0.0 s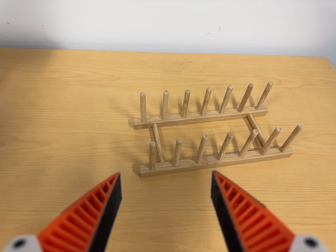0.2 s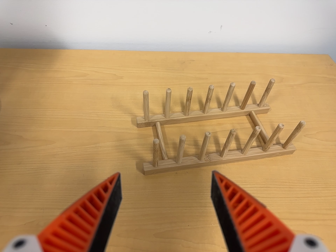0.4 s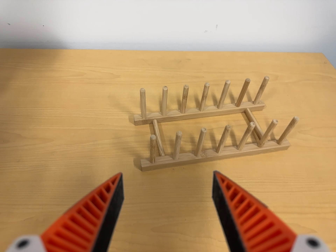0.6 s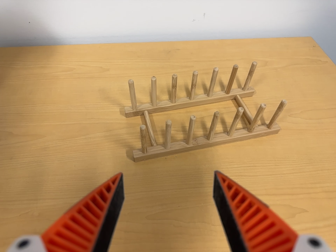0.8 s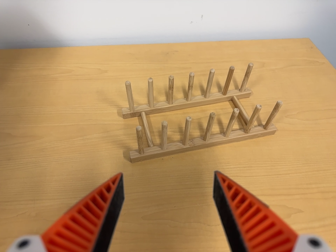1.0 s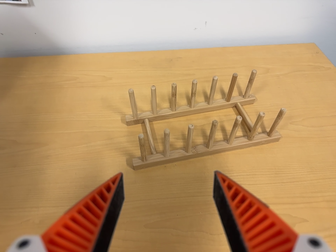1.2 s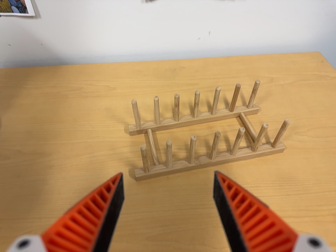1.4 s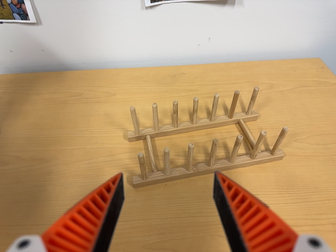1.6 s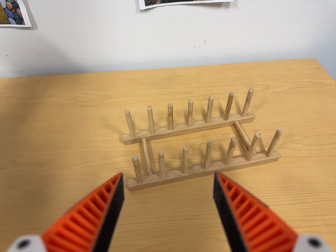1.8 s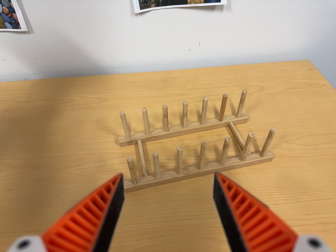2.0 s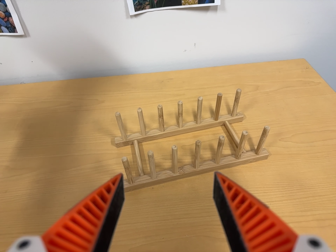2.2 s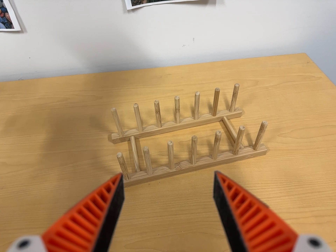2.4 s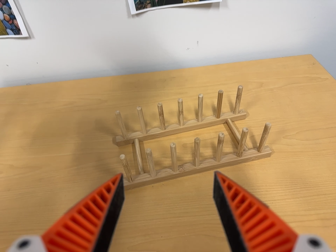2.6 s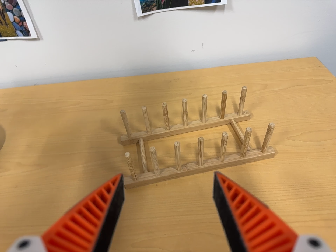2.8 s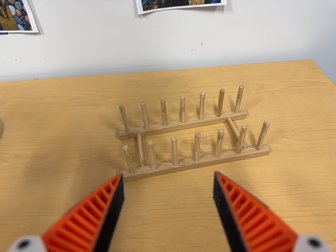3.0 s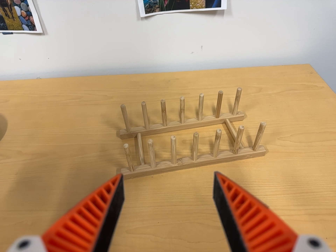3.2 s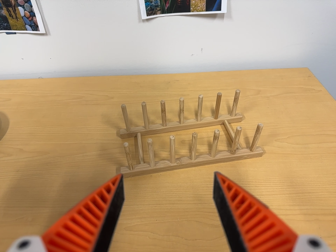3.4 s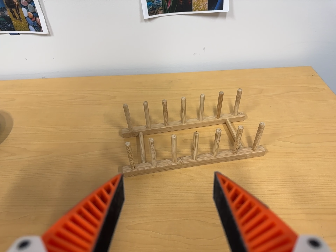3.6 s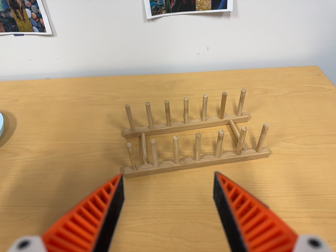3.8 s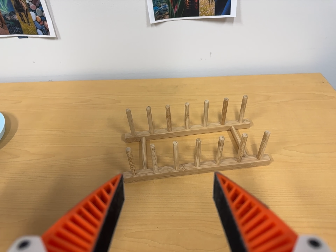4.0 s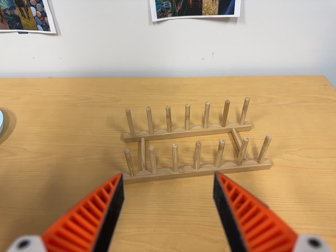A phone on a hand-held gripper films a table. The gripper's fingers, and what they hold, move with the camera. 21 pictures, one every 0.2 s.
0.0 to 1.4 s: The camera shifts only a little, or ends up much as it began.
1.4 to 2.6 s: The camera travels to its right, about 5 cm.
2.6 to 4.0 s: The camera shifts only a little, or ends up much as it began.
The film runs backward here.
